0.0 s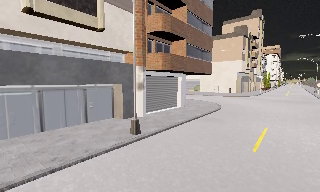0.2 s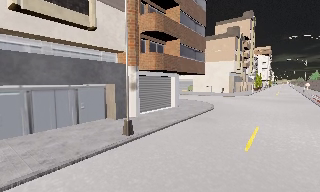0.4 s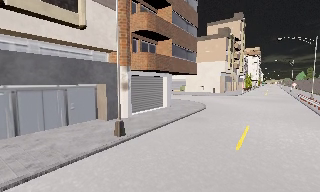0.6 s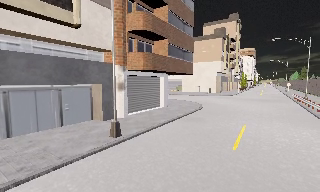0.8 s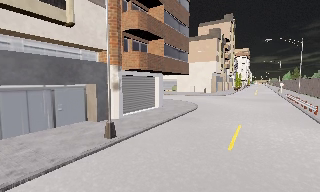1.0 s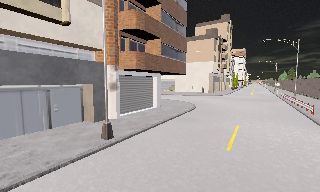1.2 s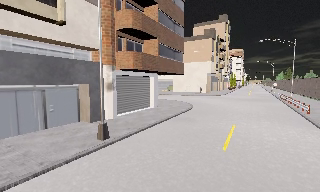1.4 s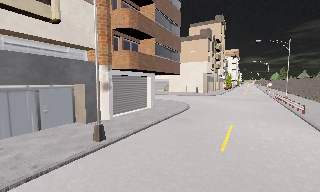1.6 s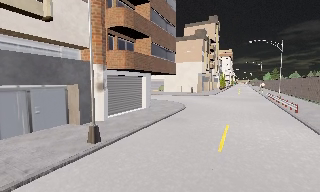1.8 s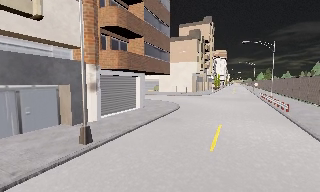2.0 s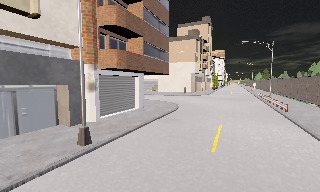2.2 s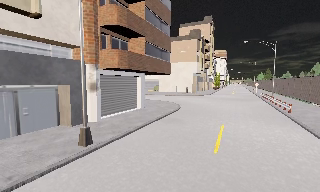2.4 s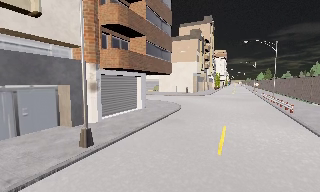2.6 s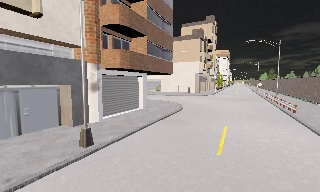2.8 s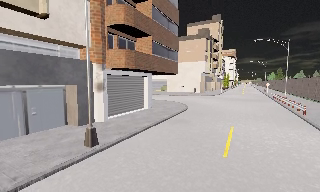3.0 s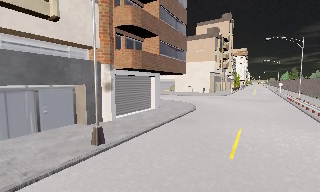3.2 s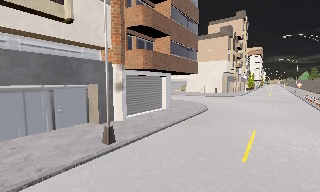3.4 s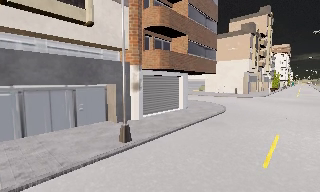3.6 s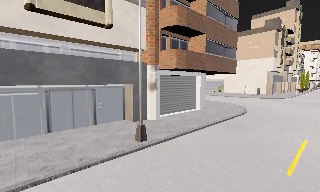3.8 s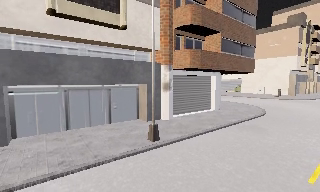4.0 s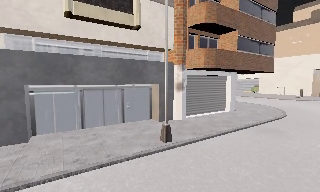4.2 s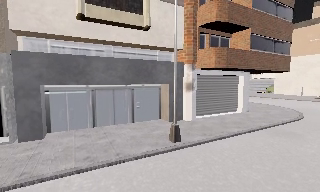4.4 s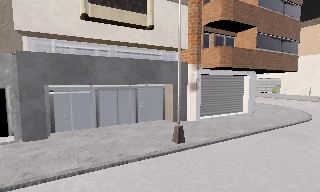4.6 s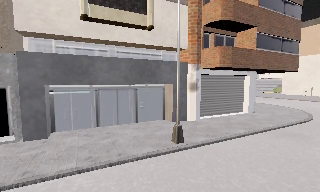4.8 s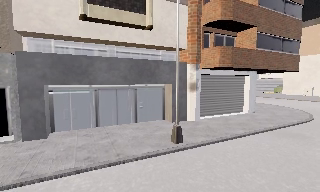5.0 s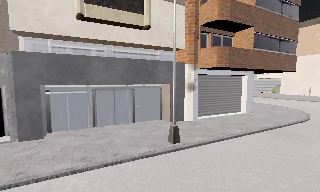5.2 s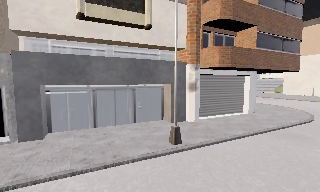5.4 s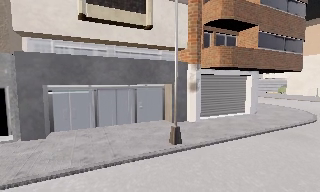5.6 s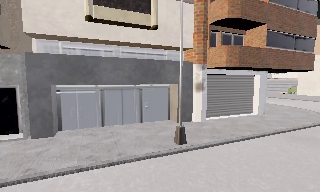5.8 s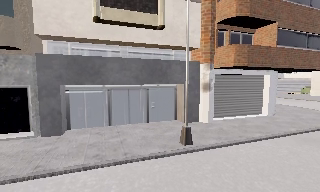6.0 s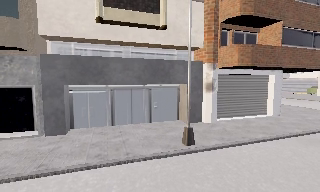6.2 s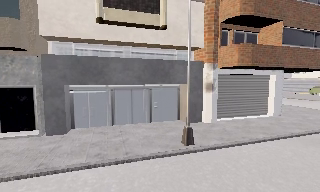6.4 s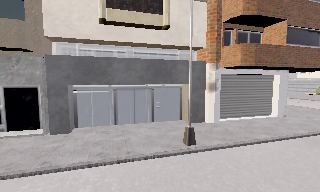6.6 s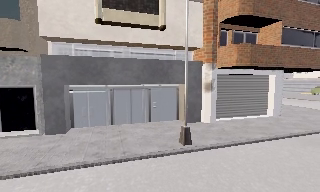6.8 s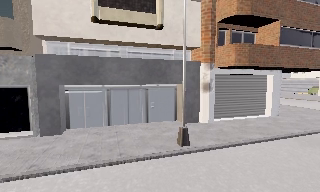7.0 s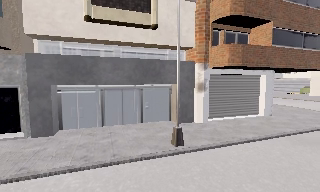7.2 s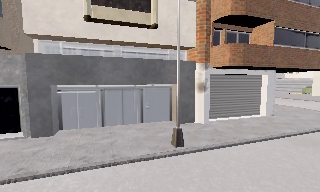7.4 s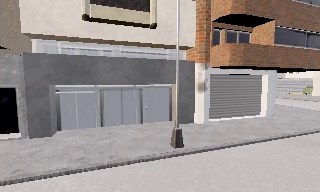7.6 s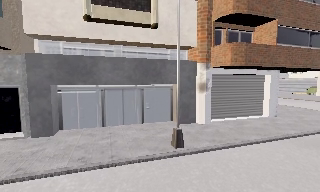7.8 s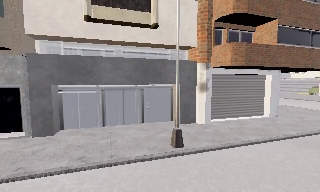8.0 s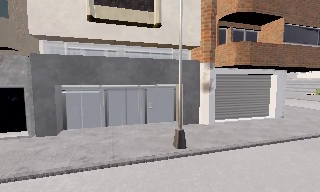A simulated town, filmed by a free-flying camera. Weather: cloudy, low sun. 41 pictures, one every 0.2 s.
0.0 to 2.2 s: The camera swings to its right by about 15 degrees, and the scene slides to the left. It travels forward, about 1 m, so what stands in front looms larger.
2.2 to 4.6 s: The scene slides to the right, as the camera pans about 40 degrees to its left. It travels to its right, about 1 m.
4.6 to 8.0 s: The camera travels to its right, about 1 m.
The film runs forward here.
